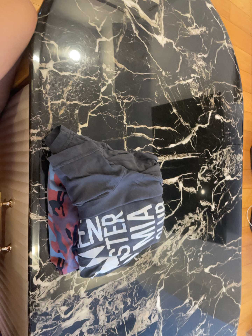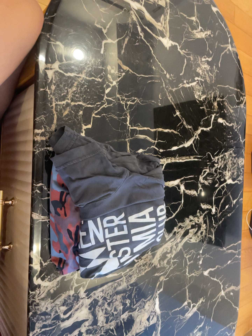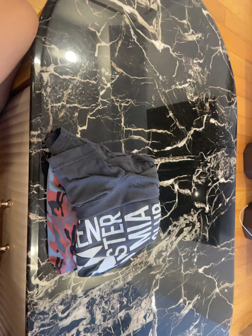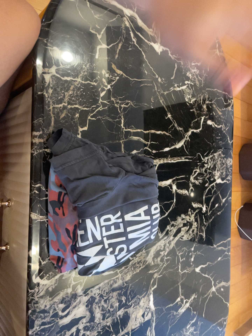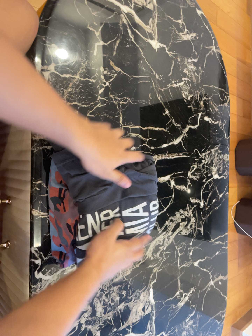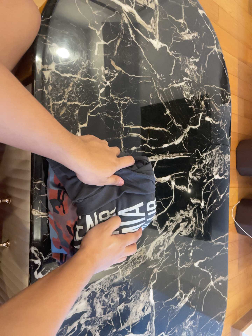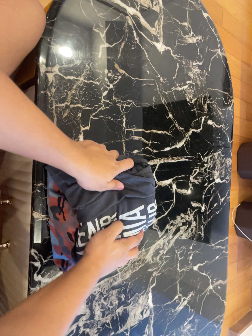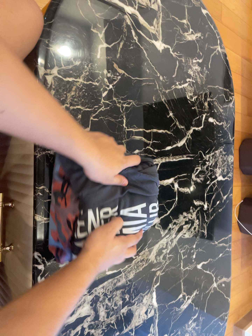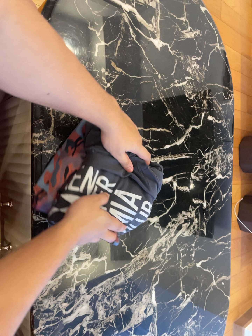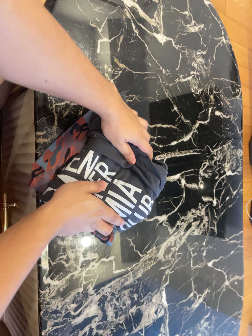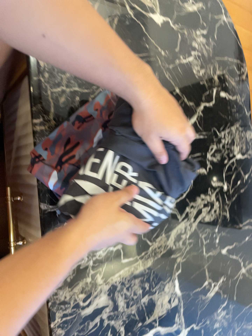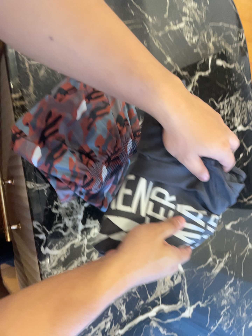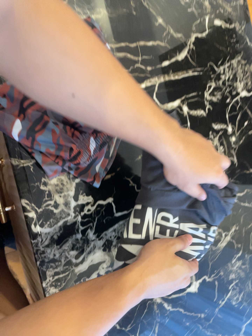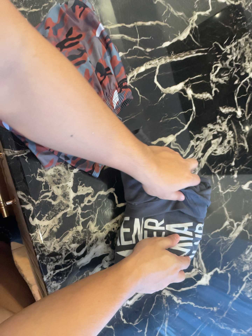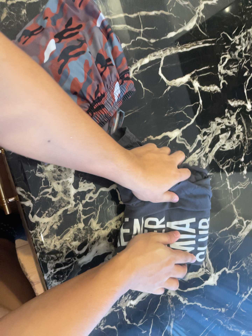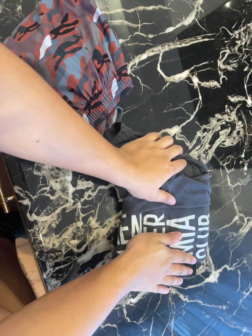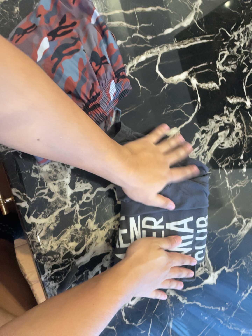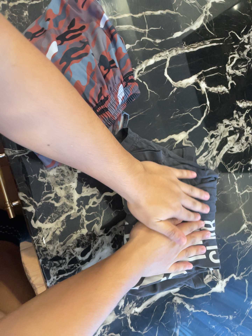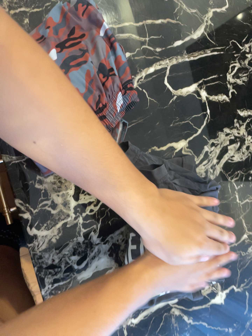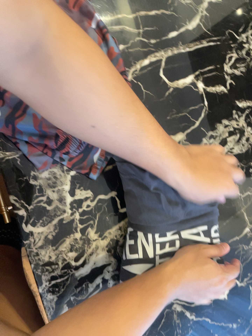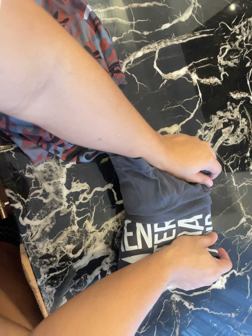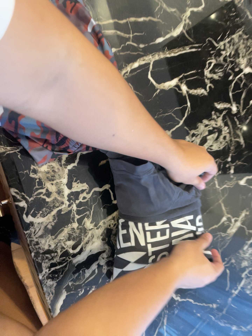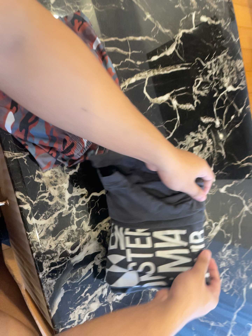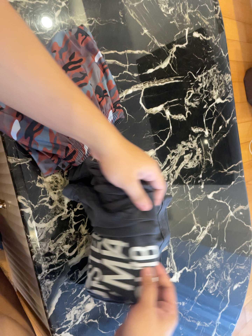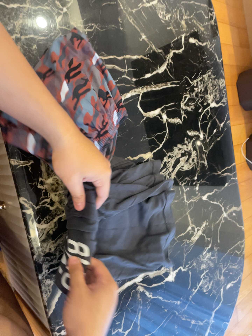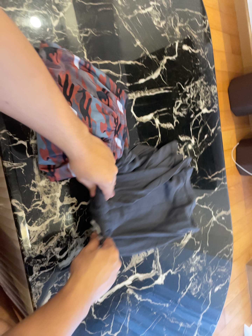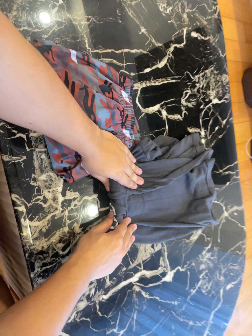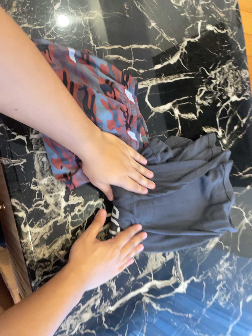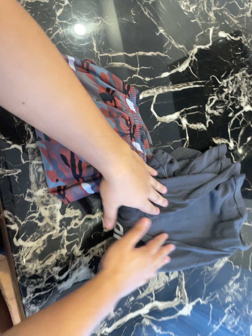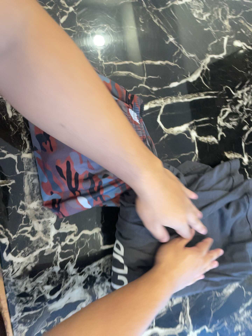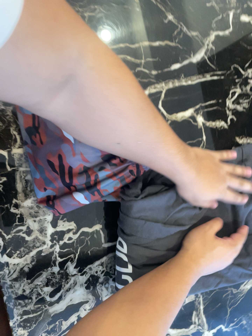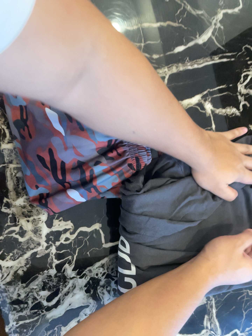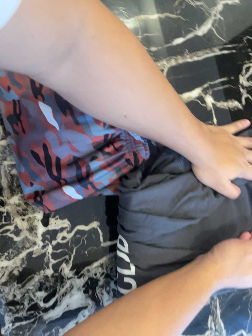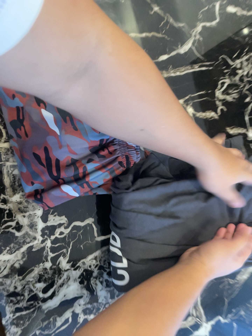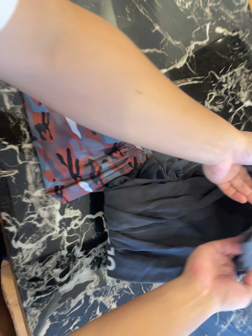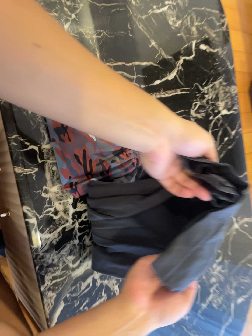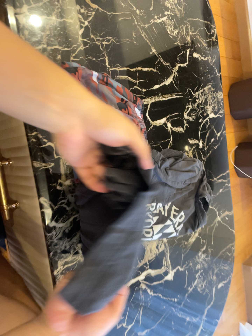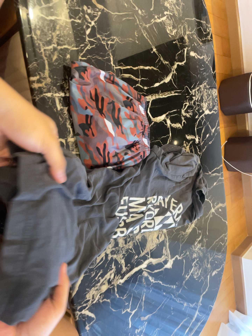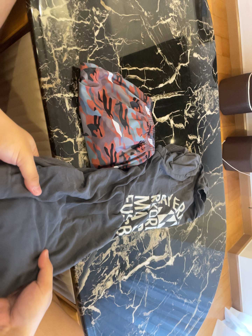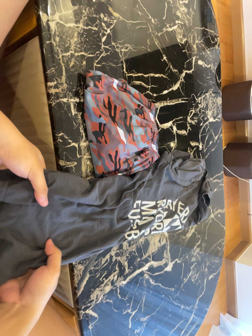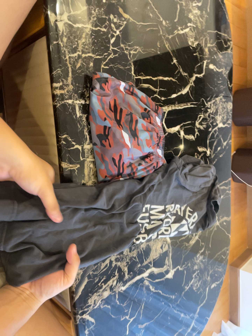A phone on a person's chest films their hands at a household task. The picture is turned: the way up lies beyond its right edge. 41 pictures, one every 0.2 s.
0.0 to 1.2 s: The camera shifts only a little, or ends up much as it began.
1.2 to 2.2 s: The camera travels to its right, toward the bottom of its view and forward, about 10 cm. It rolls about its line of sight by about 10 degrees, and the scene rotates counterclockwise.
2.2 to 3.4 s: The camera travels forward and to its right, about 12 cm, so what stands in front looms larger.
3.4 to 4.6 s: The camera pans to its right by about 10 degrees. It travels backward and to its left, about 12 cm, so what stands in front gets smaller.
4.6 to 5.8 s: The camera pans to its left by about 10 degrees. It travels forward and to its right, about 12 cm, so what stands in front looms larger.
5.8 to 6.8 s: The camera shifts only a little, or ends up much as it began.
6.8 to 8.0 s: The camera pans to its right by about 15 degrees. It travels to its left and backward, about 26 cm.
The film runs backward here.
